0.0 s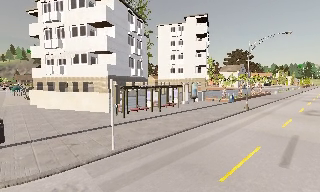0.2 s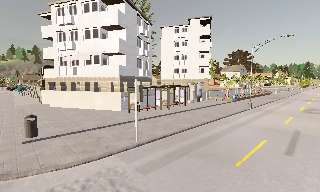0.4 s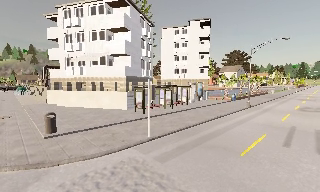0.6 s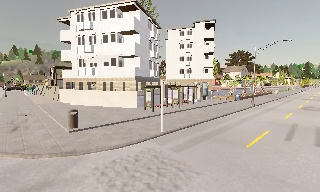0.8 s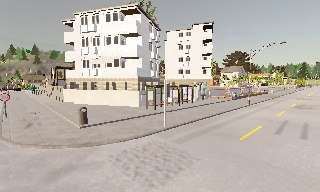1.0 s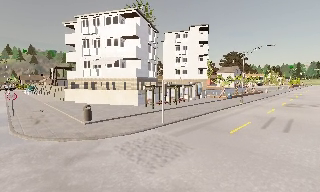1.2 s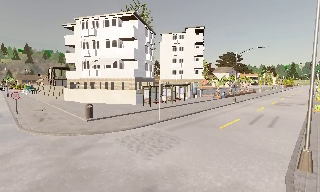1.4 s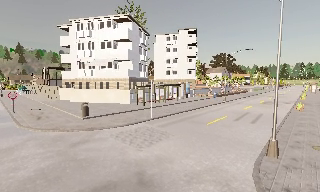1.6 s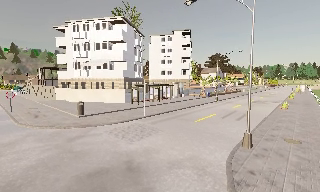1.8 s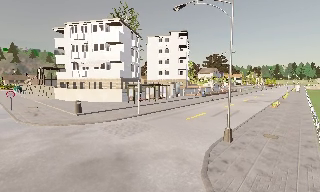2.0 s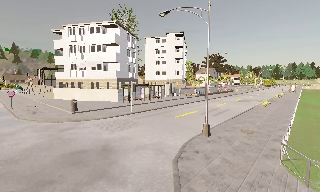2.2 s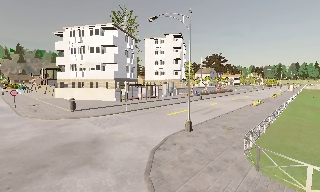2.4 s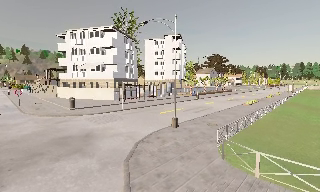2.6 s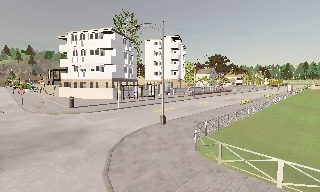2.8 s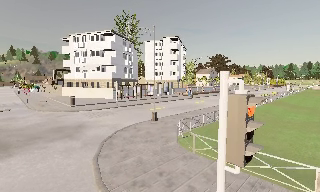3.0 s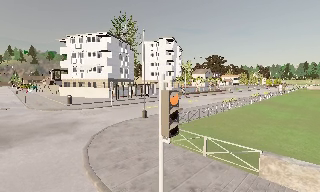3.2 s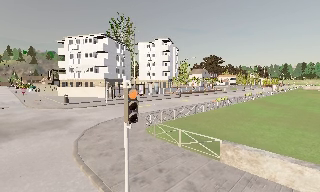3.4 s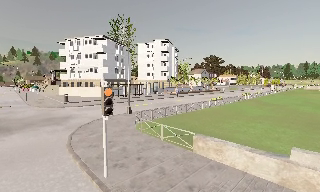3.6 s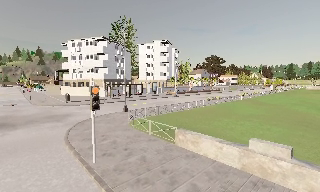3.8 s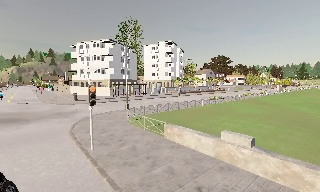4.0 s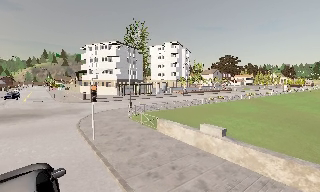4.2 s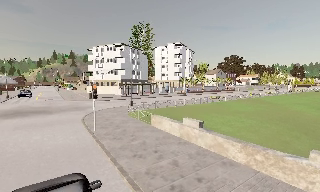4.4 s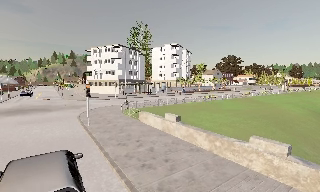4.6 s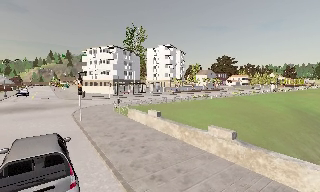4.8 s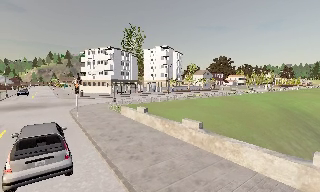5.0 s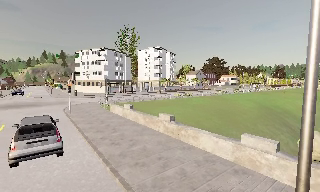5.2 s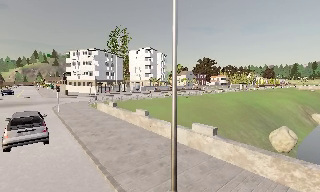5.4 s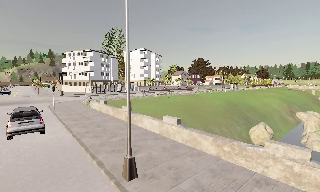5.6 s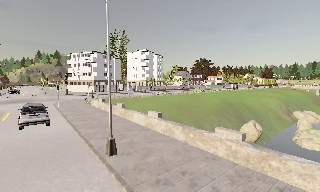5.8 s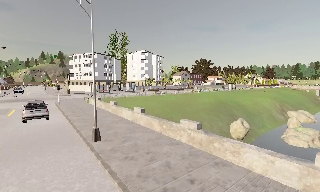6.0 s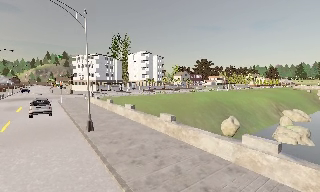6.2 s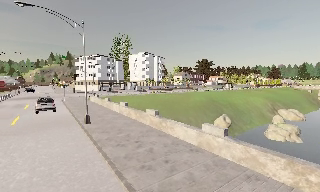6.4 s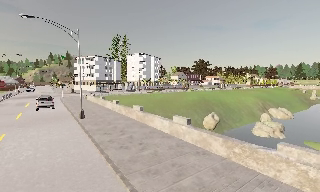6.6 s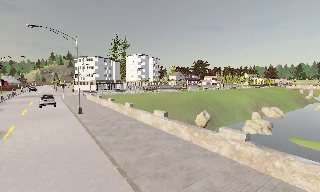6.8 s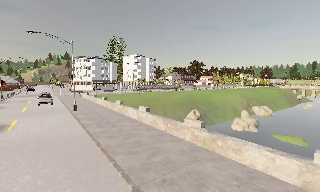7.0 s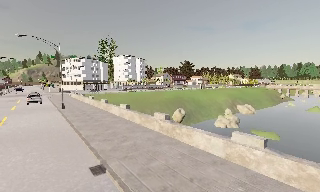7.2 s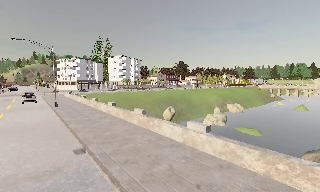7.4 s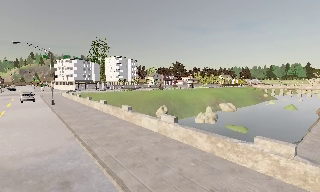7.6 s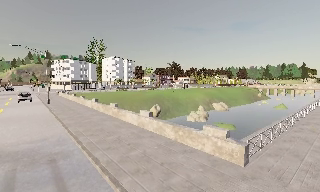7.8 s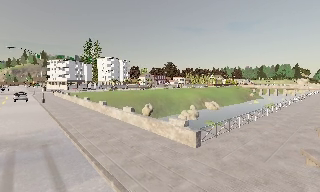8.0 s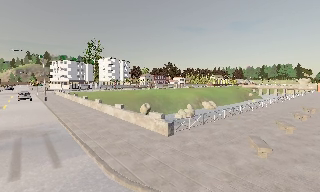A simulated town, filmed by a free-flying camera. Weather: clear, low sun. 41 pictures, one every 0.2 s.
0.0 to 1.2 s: The camera travels backward and to its left, about 6 m, so what stands in front gets smaller.
1.2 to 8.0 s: The camera travels backward and to its right, about 55 m, so what stands in front gets smaller. It gains speed.
The film runs backward here.
